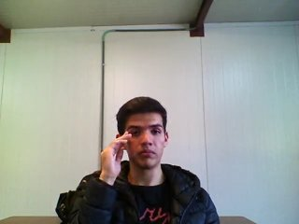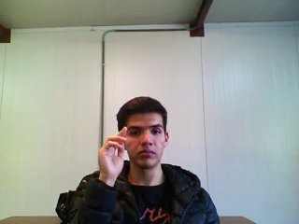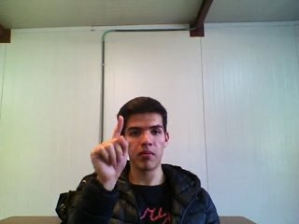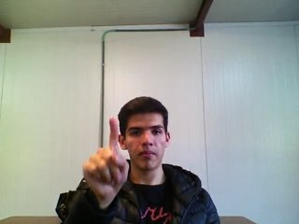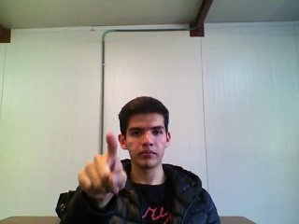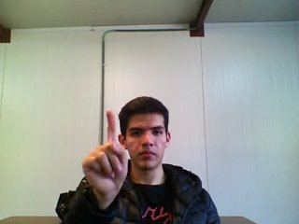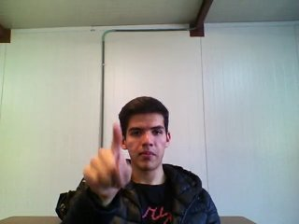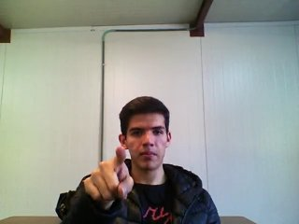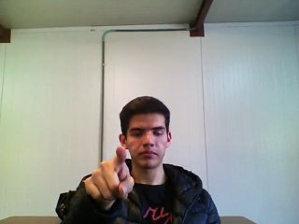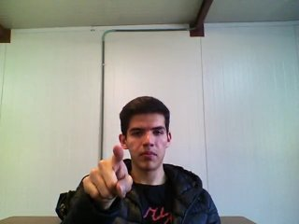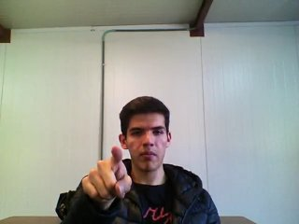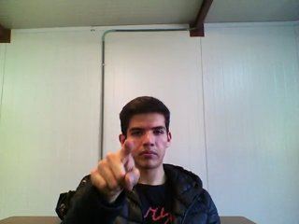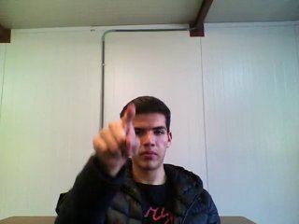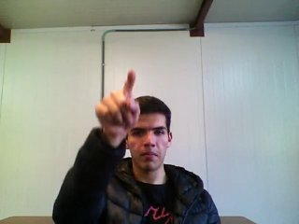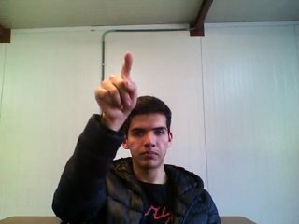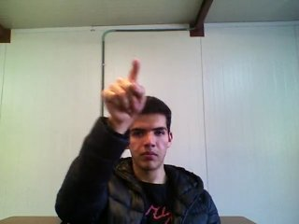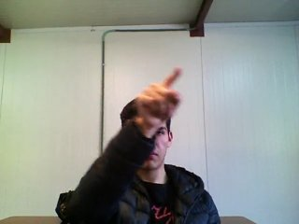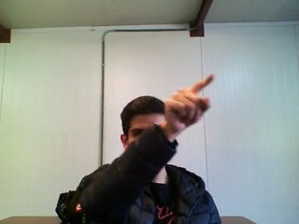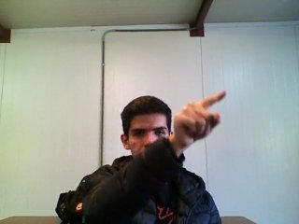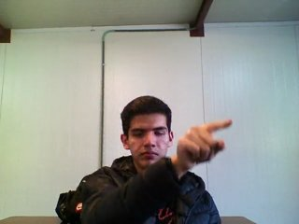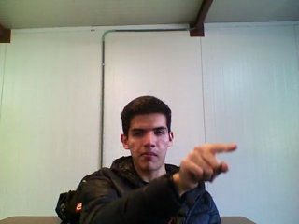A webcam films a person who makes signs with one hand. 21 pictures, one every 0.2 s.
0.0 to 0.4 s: Non-gesture.
0.5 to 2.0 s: Double click with one finger.
2.1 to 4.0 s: Pointing with one finger.
